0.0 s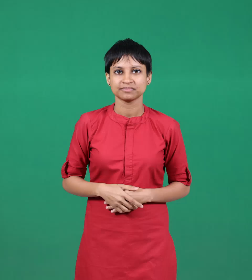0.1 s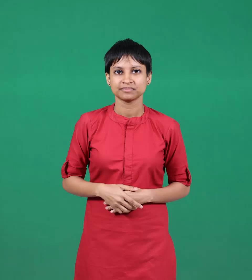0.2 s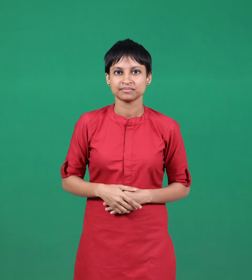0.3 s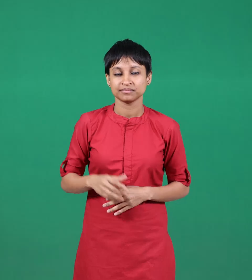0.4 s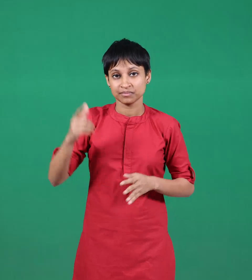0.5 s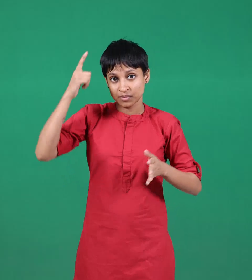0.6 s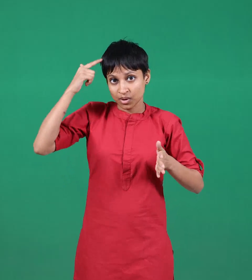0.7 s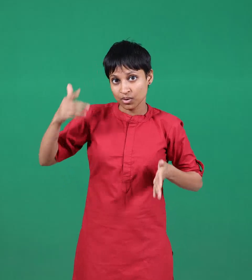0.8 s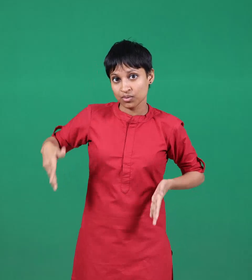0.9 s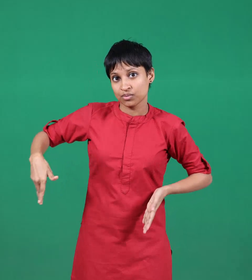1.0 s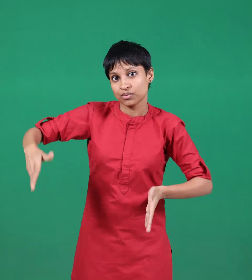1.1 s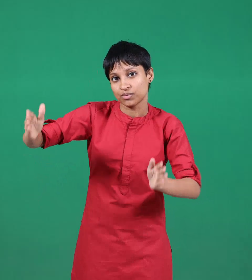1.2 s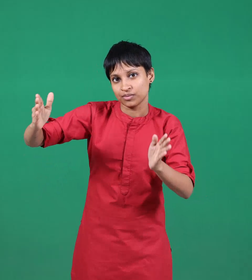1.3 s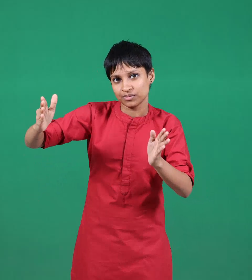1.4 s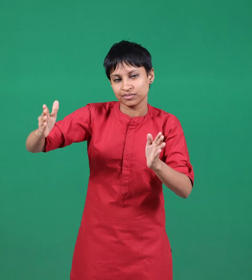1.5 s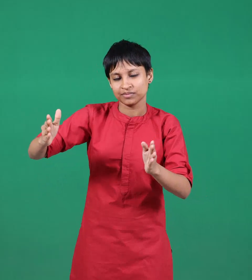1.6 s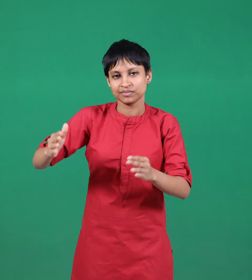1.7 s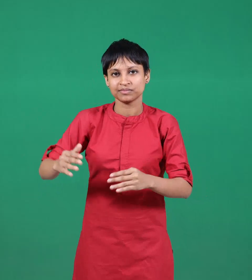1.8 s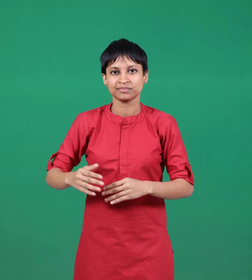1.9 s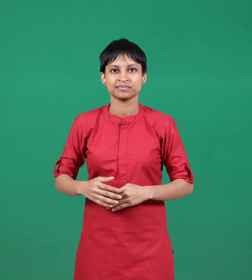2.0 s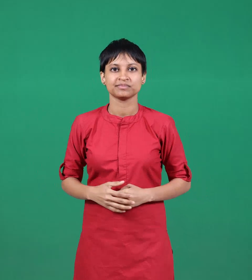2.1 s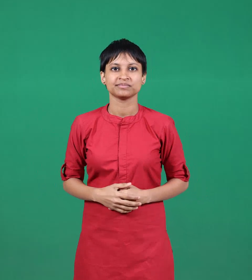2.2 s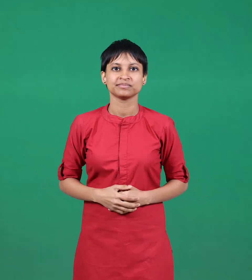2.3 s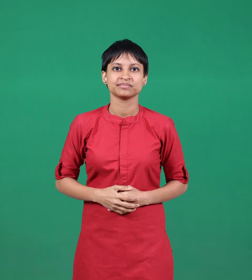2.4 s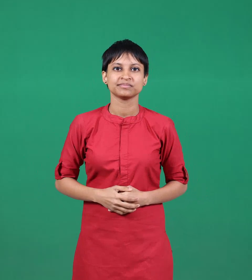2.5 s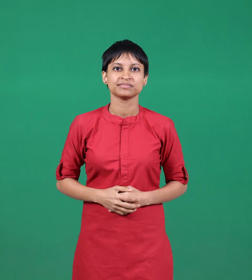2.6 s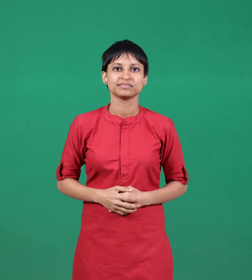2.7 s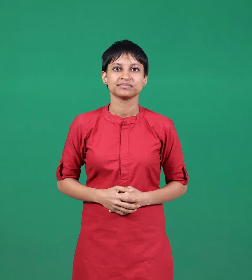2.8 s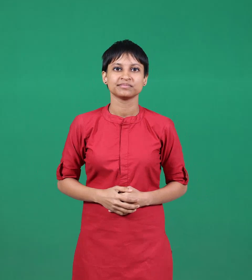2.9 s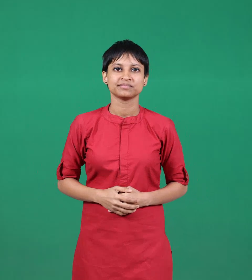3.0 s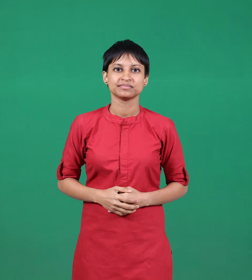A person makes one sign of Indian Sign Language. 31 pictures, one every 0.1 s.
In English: street & road
